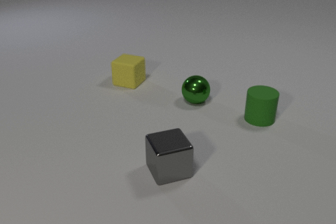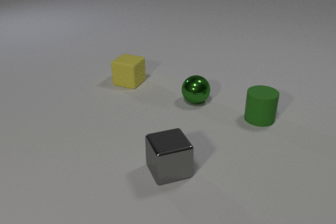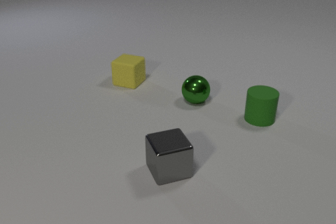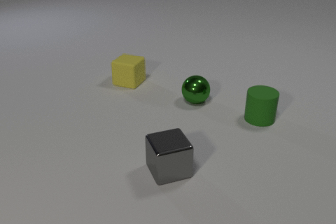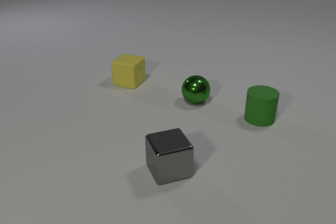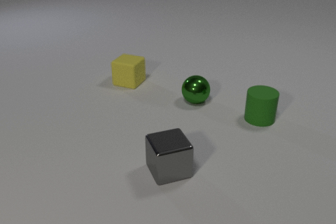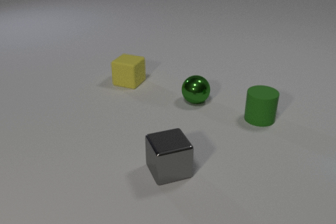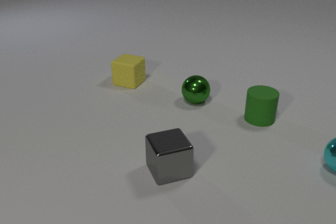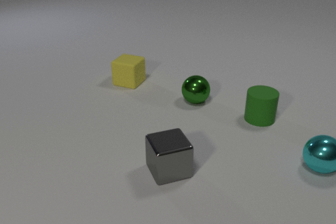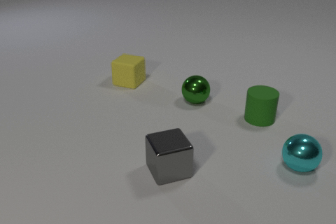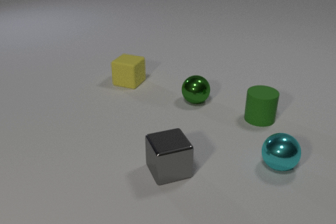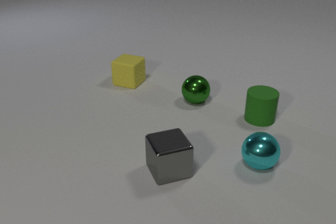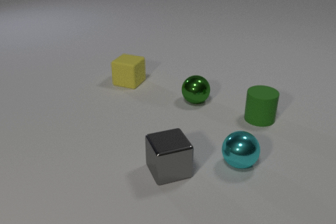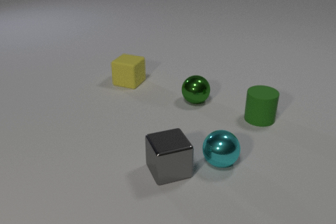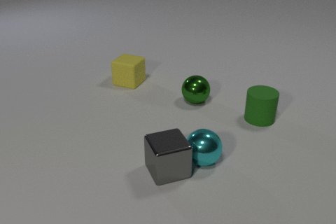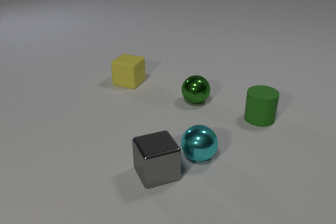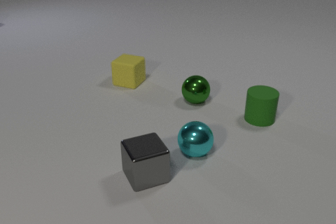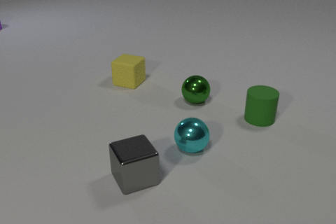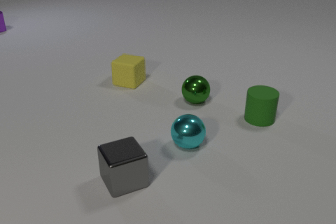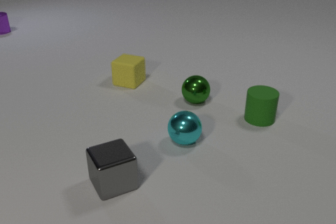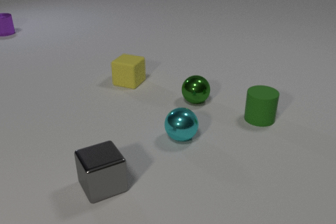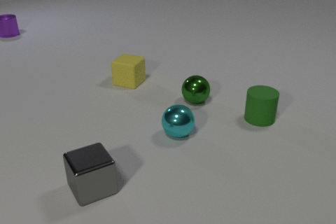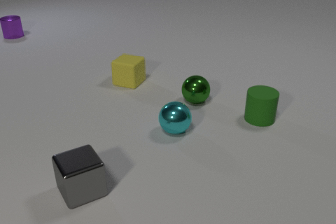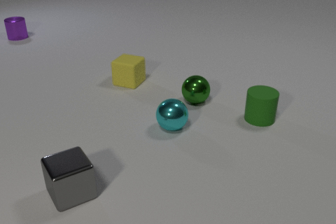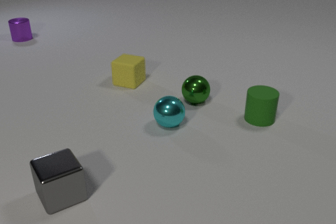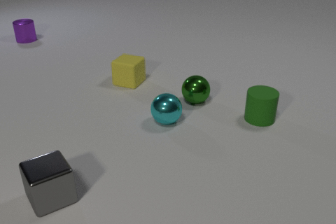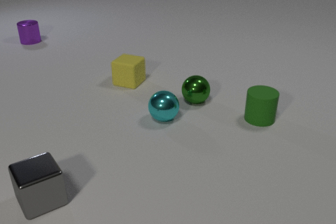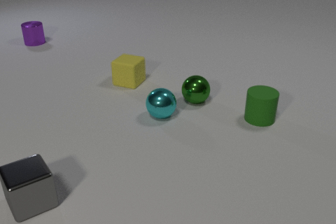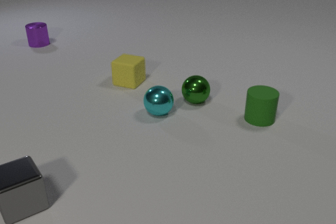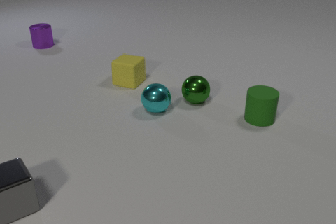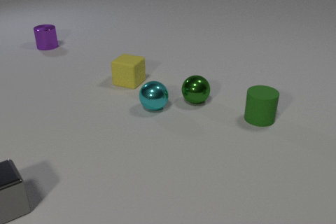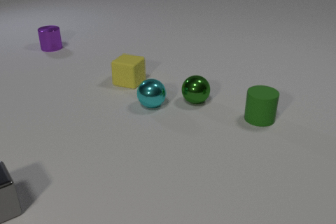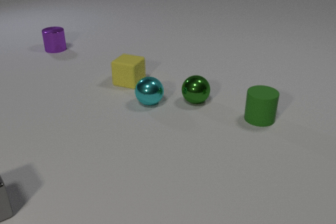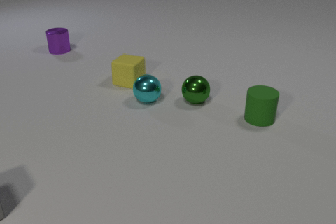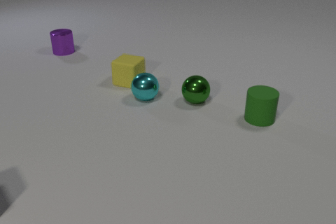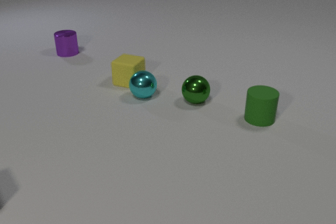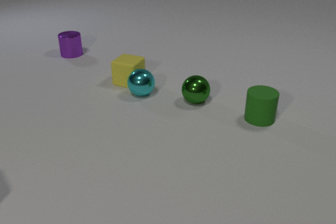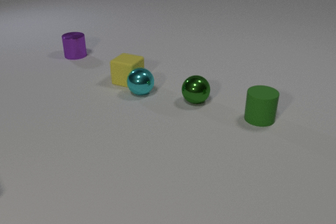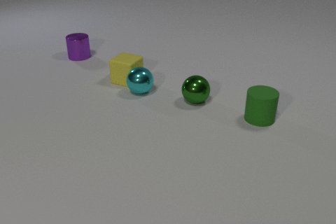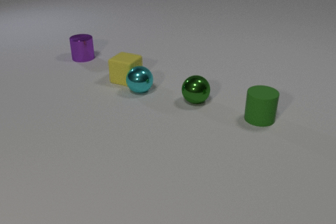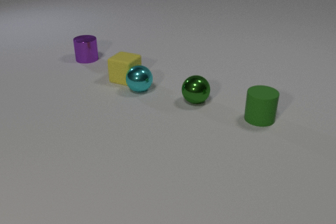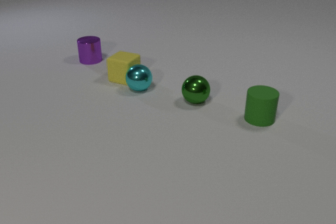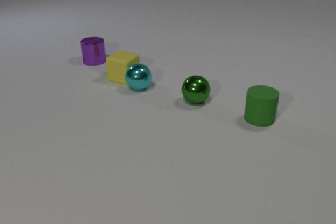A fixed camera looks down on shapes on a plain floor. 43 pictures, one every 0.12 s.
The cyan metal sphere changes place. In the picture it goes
to the left.
The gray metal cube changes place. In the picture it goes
to the left.
0.00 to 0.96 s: The cyan metal sphere comes in at the right edge, rolls to the left.
0.96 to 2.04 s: The cyan metal sphere rolls to the left. The gray metal cube slides to the left. The purple metal cylinder comes in at the left edge. The cyan metal sphere and the gray metal cube collide.
2.04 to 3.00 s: The cyan metal sphere rolls away from the camera and to the left. The gray metal cube slides to the left. The purple metal cylinder slides toward the camera and to the right.
3.00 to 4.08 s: The cyan metal sphere rolls away from the camera and to the left. The gray metal cube slides to the left, leaves at the left edge. The purple metal cylinder slides toward the camera and to the right.
4.08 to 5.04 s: The cyan metal sphere rolls away from the camera. The yellow rubber cube slides away from the camera and to the left. The purple metal cylinder slides toward the camera and to the right. The cyan metal sphere and the yellow rubber cube collide.
What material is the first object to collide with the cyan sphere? metal.
What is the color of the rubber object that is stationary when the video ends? green.
What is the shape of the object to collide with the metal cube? sphere.
